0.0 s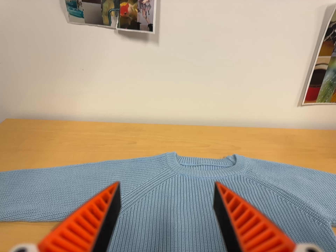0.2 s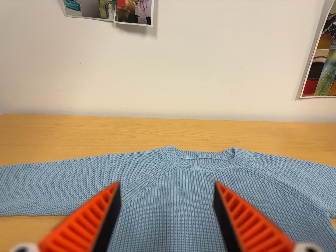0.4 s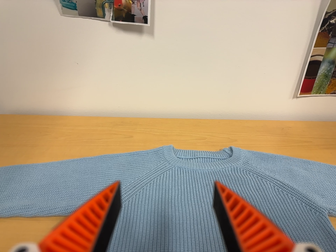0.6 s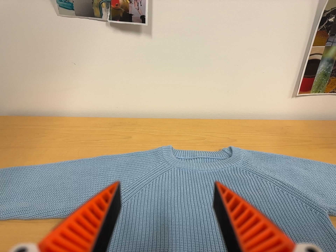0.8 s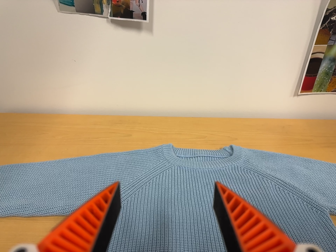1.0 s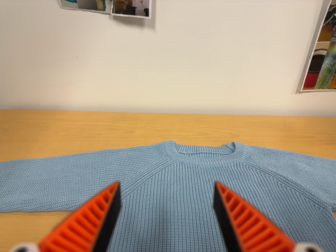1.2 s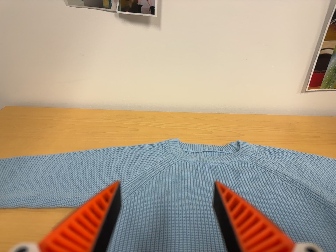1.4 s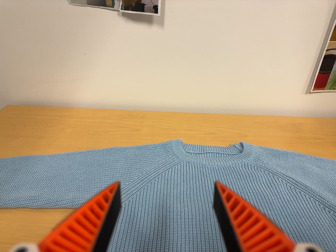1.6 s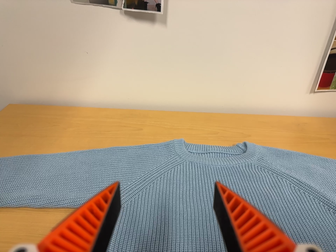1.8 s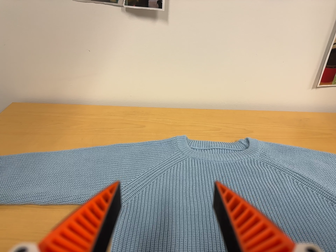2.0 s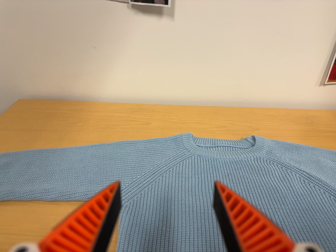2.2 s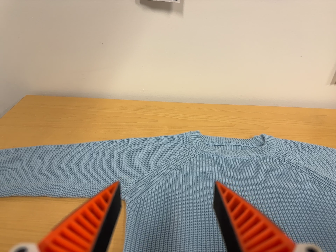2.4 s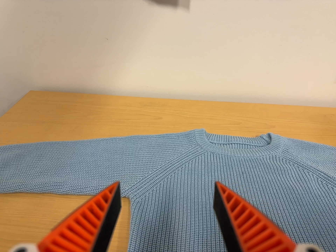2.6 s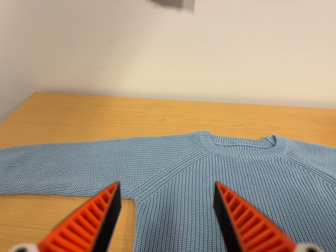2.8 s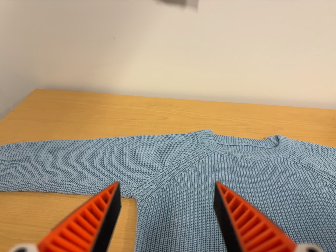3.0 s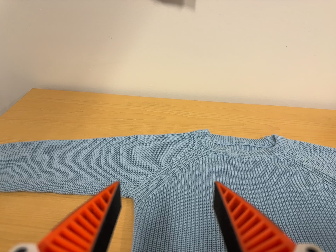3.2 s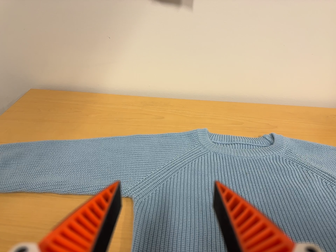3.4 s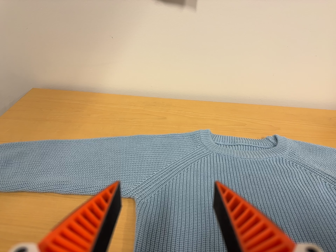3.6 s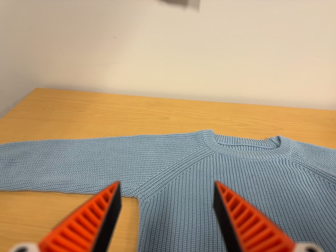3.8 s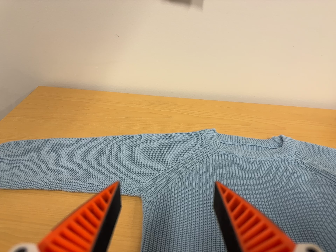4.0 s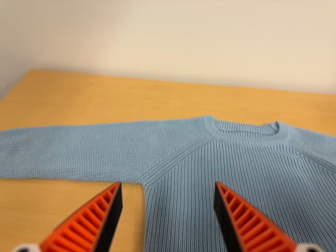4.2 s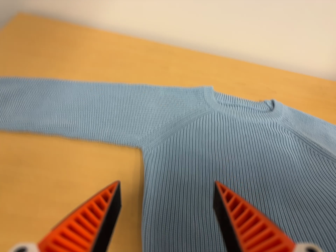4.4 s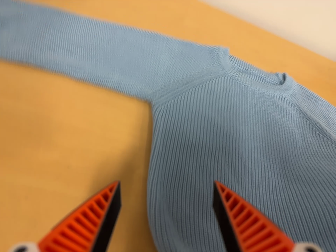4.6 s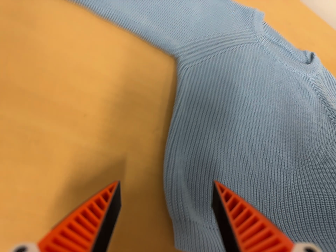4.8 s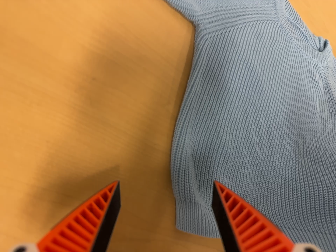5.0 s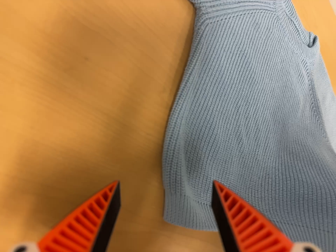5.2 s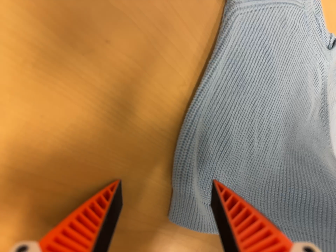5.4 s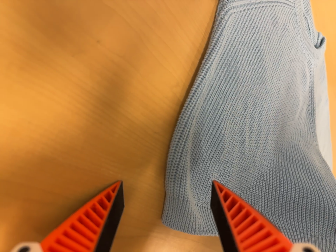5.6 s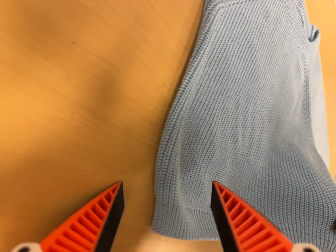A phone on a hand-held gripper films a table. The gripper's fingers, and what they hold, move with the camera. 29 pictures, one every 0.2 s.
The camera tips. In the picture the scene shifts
upward.
The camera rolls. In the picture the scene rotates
clockwise.
0.0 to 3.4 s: The camera travels forward, about 6 cm, so what stands in front looms larger.
3.4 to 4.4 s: The camera pans to its right by about 10 degrees. It travels to its left, about 12 cm. Its aim tips toward the bottom of its view by about 25 degrees, and the scene shifts upward. It rolls about its line of sight by about 15 degrees, and the scene rotates clockwise.
4.4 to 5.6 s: The camera pans to its right by about 20 degrees. It travels to its left and forward, about 16 cm. Its aim tips toward the bottom of its view by about 30 degrees, and the scene shifts upward. It rolls about its line of sight by about 25 degrees, and the scene rotates clockwise.
The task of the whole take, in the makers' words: fold up.
The film runs forward here.
